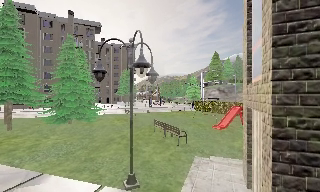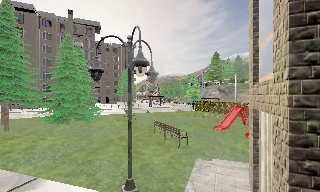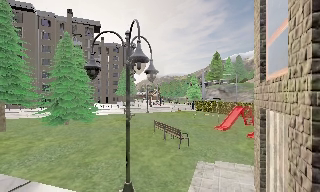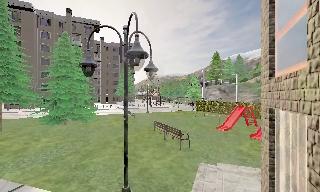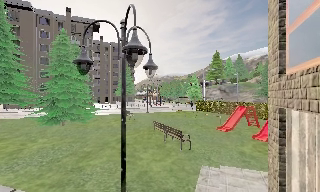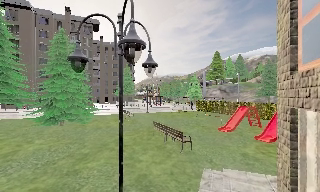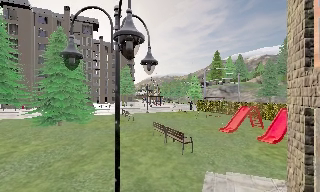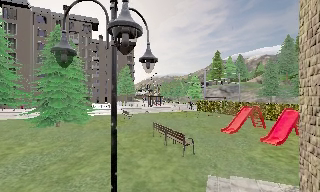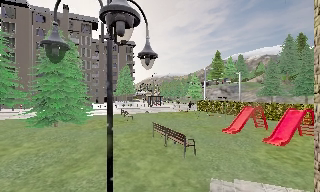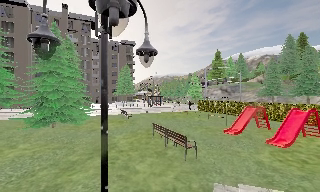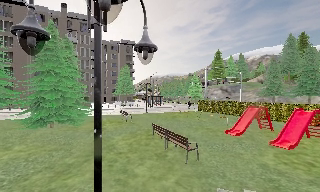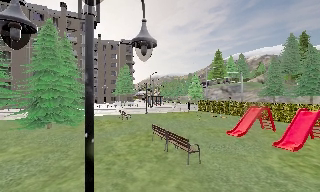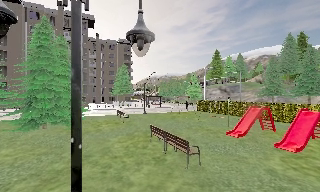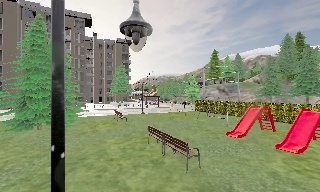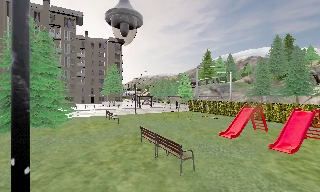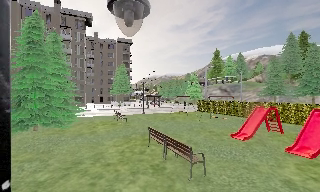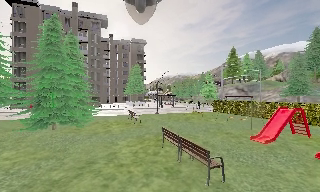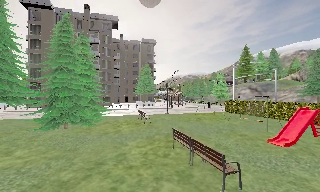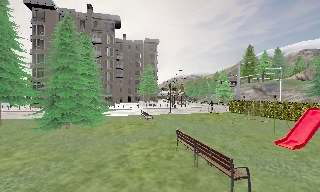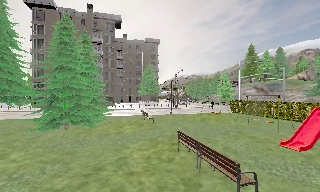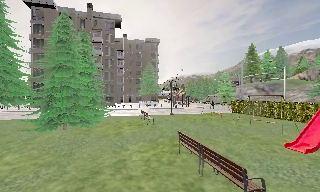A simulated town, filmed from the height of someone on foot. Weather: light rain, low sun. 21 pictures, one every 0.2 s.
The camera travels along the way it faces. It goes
forward.
0.0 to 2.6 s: The camera travels forward, about 3.5 m, so what stands in front looms larger.
2.6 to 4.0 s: The camera swings to its left by about 10 degrees, and the scene slides to the right. It travels forward, about 2 m, so what stands in front looms larger.
The film runs forward here.
